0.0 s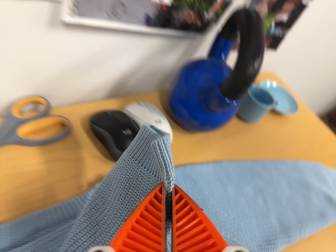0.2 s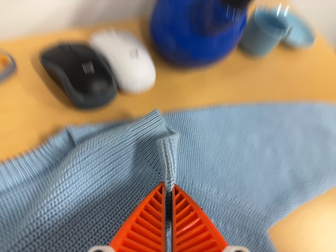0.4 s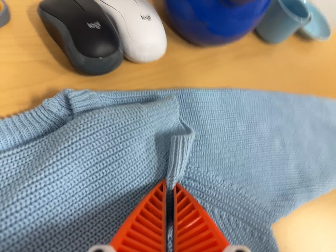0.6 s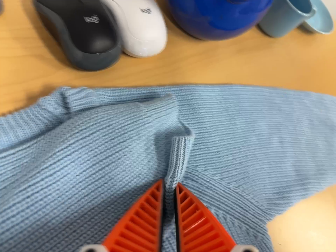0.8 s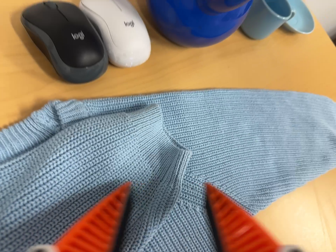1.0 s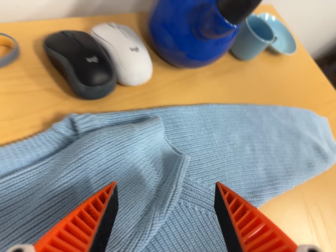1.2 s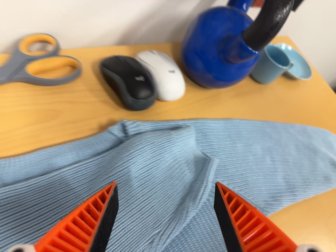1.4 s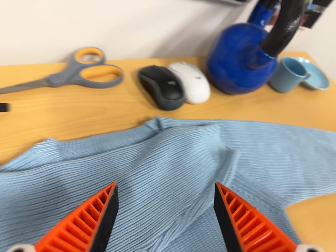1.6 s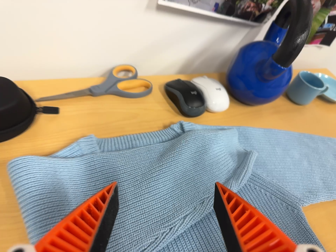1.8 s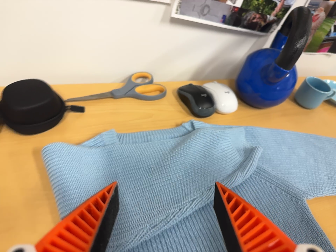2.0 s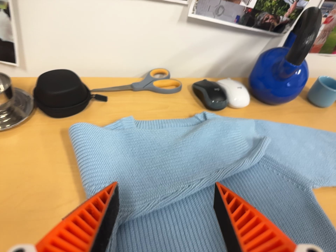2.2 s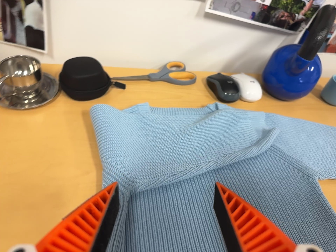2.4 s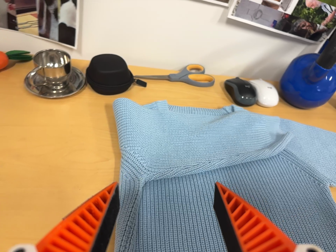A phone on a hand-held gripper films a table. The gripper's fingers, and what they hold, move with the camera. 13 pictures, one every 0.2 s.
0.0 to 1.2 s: The camera shifts only a little, or ends up much as it began.
1.2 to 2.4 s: The camera swings to its left by about 25 degrees, and the scene slides to the right. It travels backward and toward the bottom of its view, about 30 cm, so what stands in front gets smaller. Its aim tips toward the top of its view by about 20 degrees. It rolls about its line of sight by about 10 degrees, and the scene rotates clockwise.
The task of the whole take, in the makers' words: left arm across.
The film runs forward here.
